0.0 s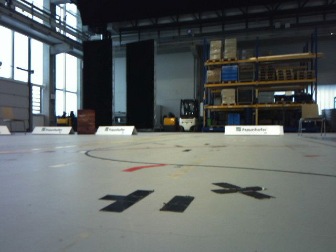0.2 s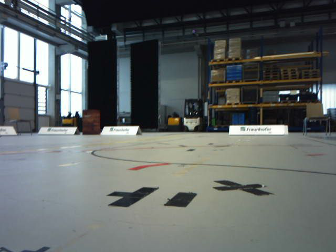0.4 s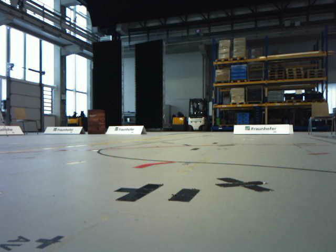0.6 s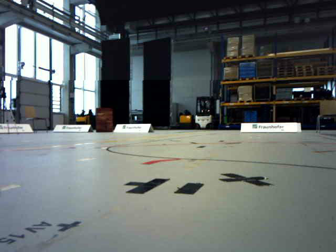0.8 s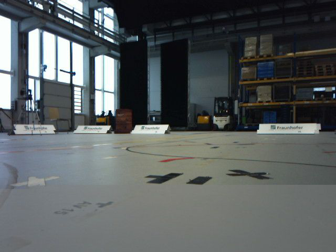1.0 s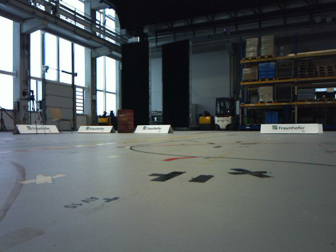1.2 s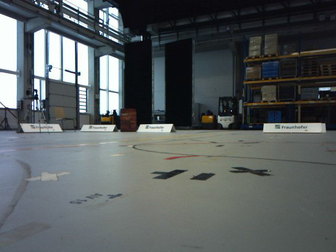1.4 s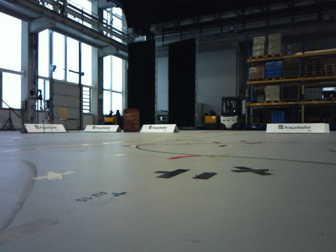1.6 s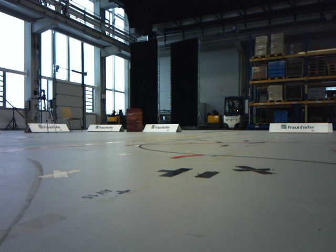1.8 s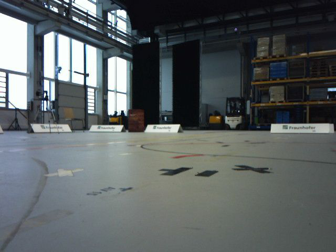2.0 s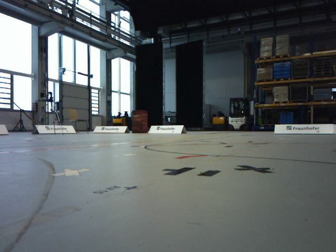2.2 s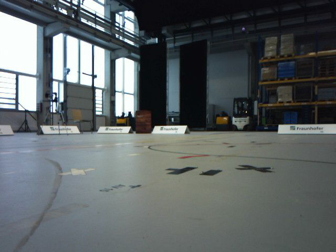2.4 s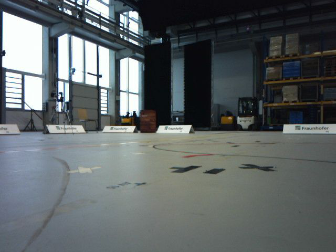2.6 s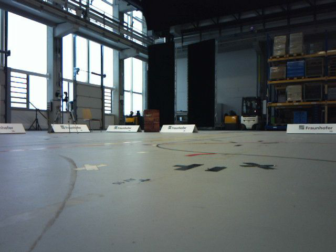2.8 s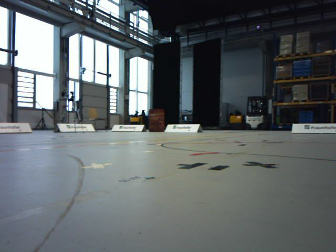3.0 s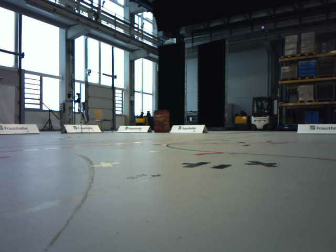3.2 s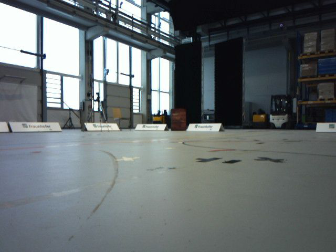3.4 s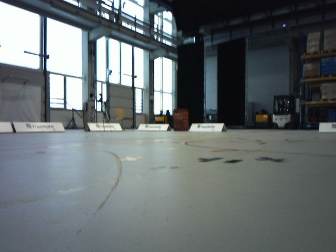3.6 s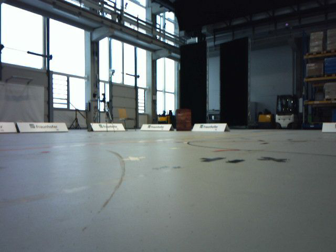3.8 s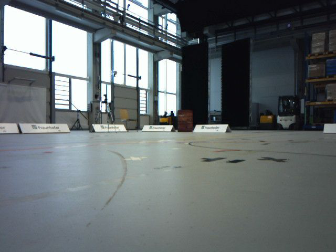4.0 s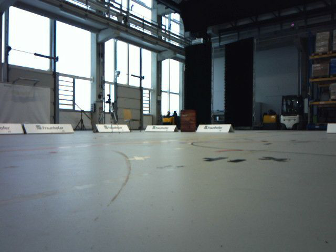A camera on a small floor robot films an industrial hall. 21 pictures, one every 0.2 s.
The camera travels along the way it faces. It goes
backward.
0.0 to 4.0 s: The scene slides to the right, as the camera pans about 20 degrees to its left. It travels backward, about 0.8 m, so what stands in front gets smaller.
The film runs backward here.
